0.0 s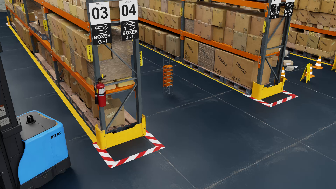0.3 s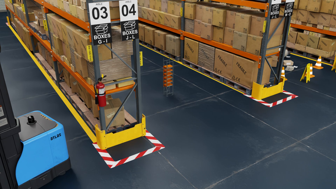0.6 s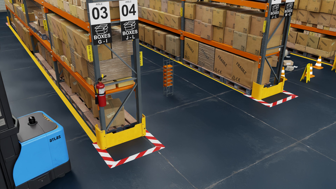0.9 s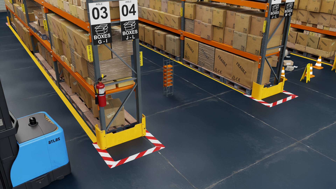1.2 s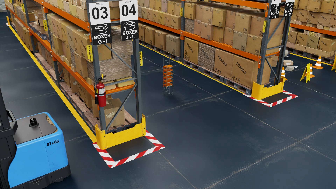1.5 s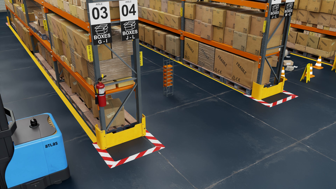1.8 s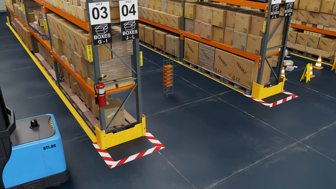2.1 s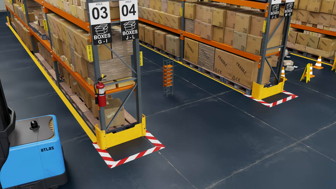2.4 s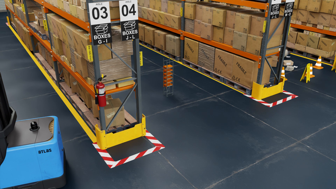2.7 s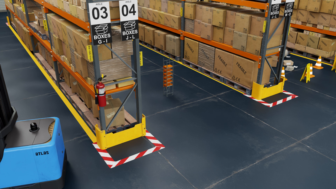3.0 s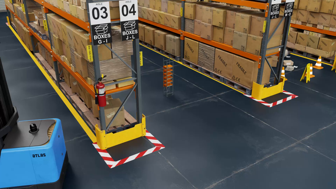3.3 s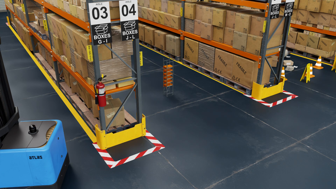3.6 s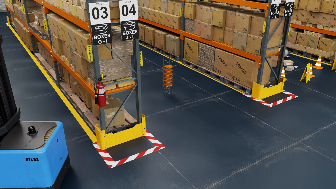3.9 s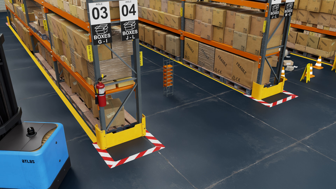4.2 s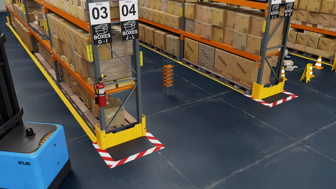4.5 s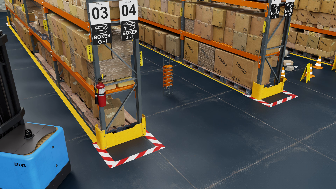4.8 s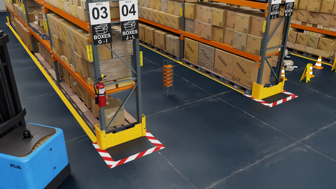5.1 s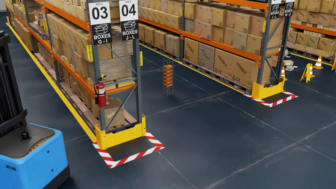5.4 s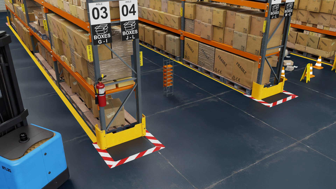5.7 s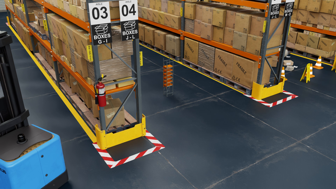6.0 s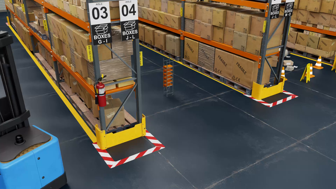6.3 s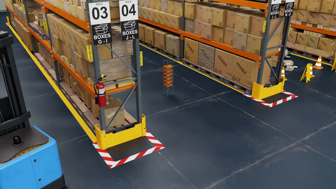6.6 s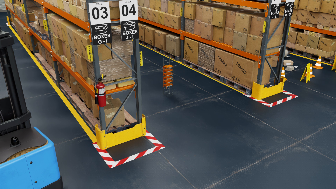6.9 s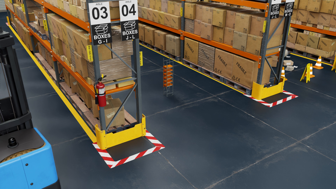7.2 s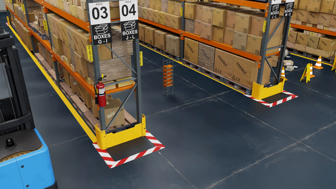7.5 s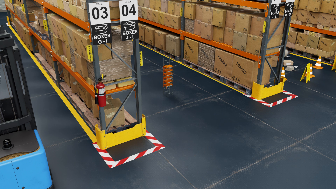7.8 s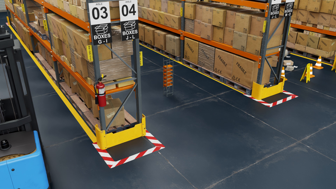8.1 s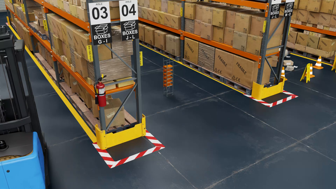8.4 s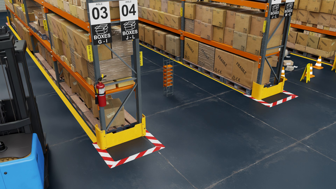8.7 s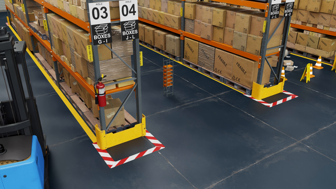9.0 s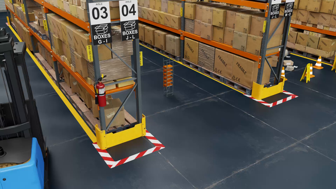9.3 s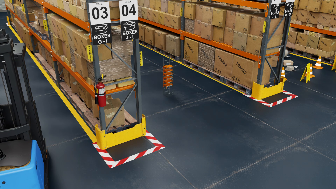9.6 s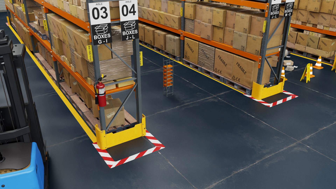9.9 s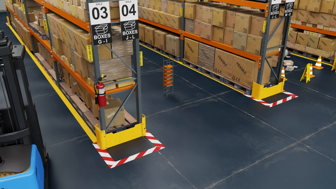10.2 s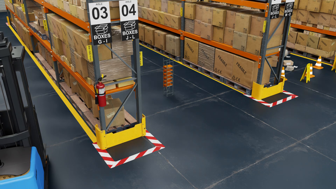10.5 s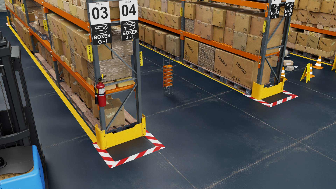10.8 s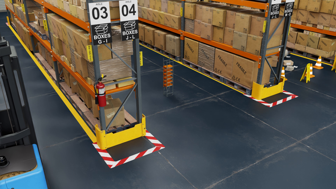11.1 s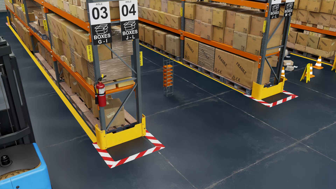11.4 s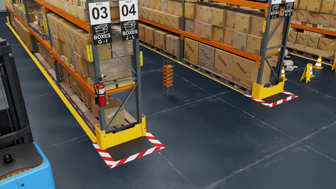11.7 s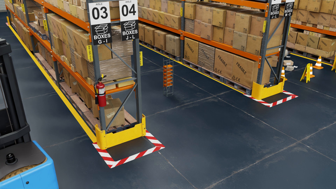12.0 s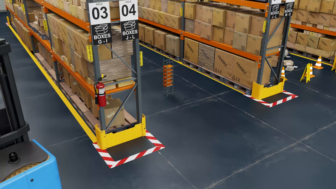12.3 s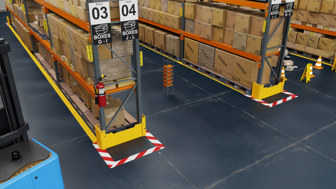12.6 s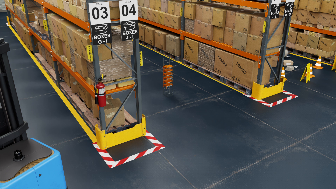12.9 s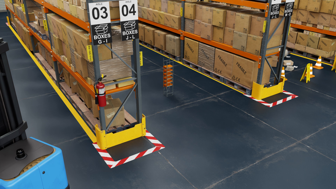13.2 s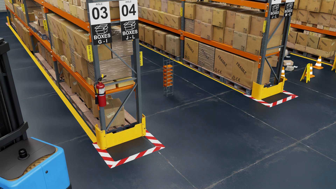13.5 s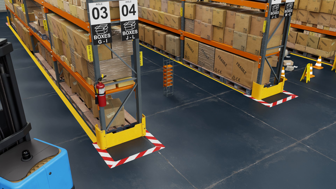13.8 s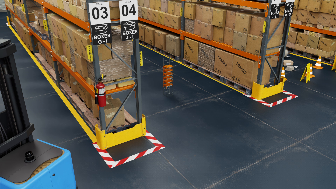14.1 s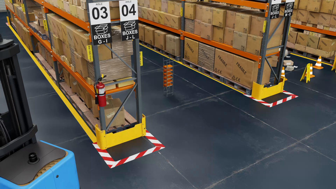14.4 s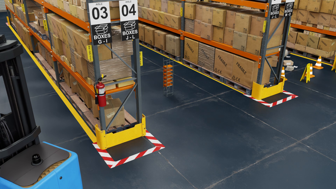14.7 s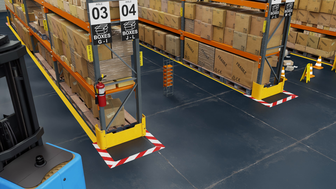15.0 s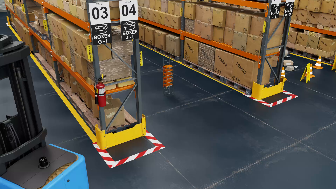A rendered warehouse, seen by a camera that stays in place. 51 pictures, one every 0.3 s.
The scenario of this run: A forklift runs into an object in its way.
